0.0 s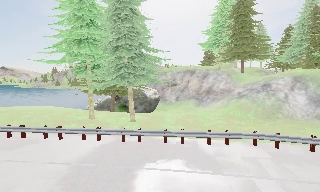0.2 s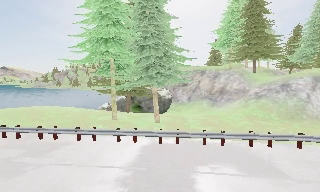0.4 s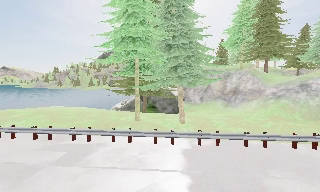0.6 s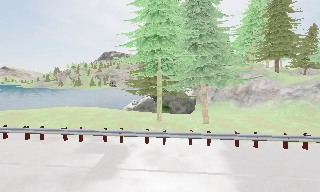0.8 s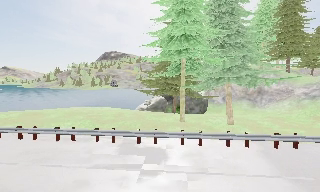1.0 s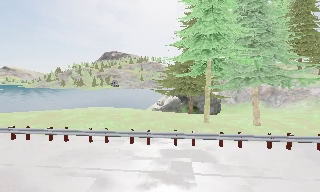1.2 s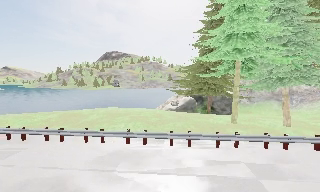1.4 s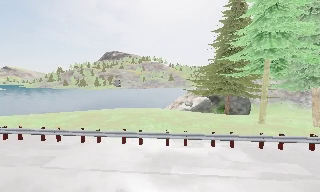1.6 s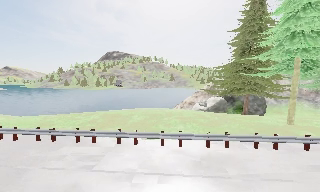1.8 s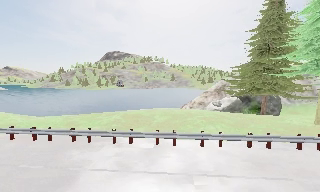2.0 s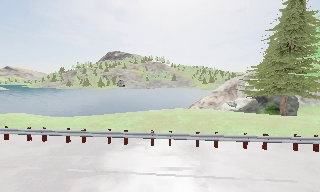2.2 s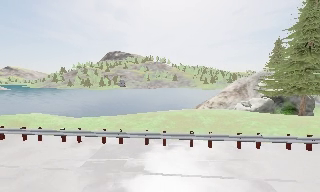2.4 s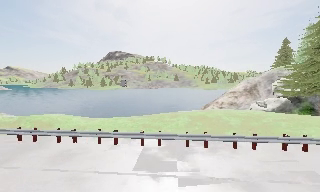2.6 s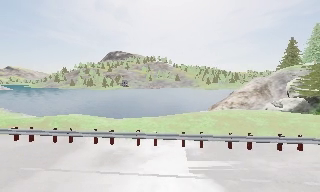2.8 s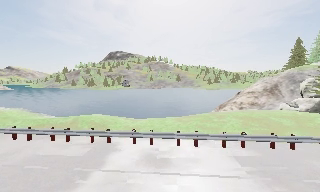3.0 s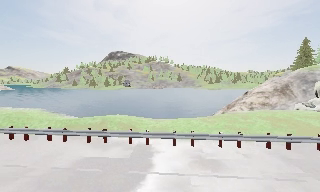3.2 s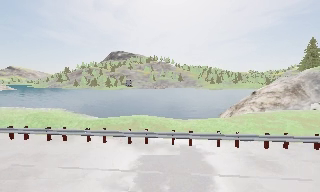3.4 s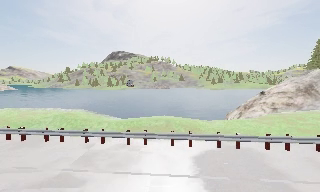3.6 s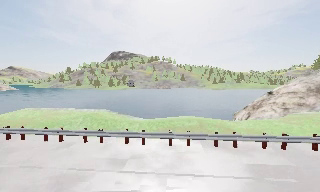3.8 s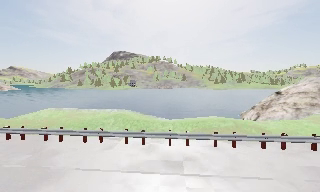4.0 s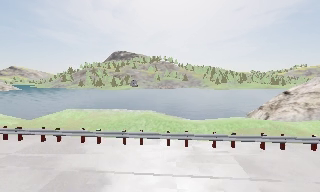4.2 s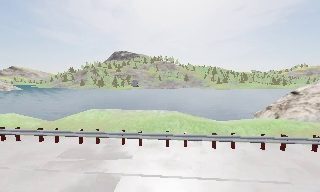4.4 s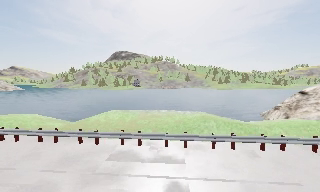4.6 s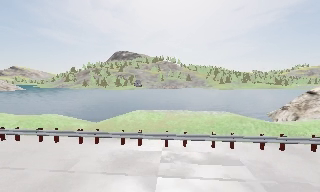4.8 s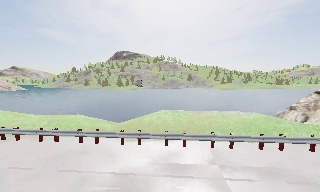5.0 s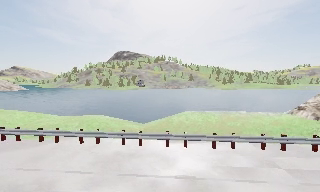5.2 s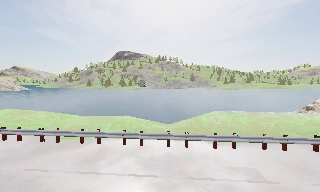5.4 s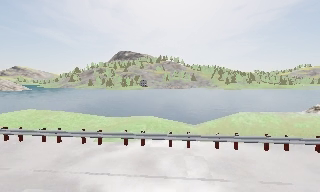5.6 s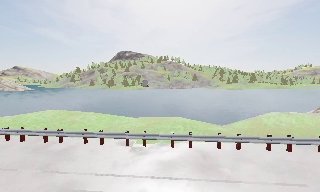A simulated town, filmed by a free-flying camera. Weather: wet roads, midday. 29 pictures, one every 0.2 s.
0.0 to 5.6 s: The camera travels to its left, about 60 m, so close, fixed things drift to the right.
The film runs forward here.
